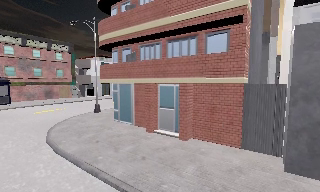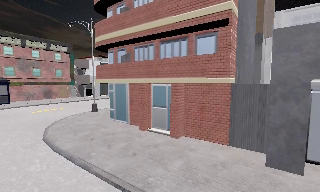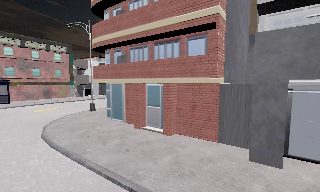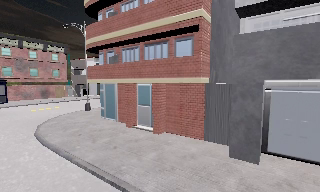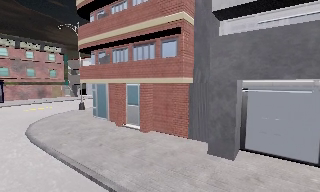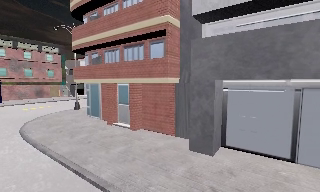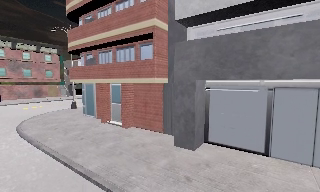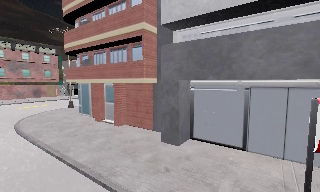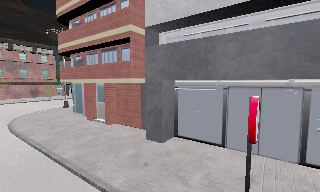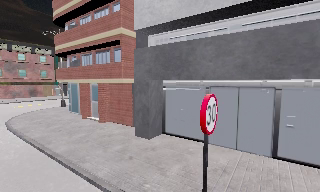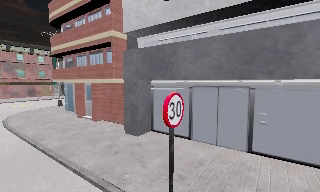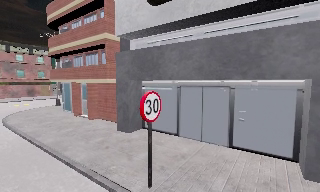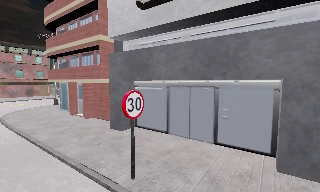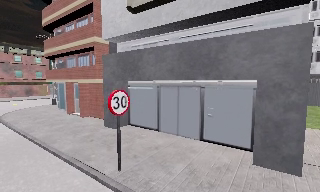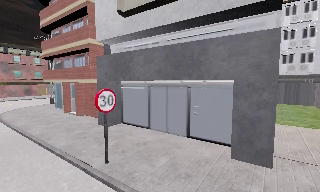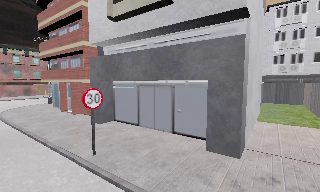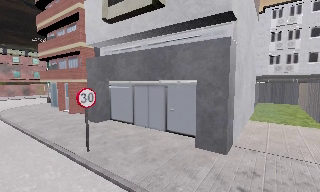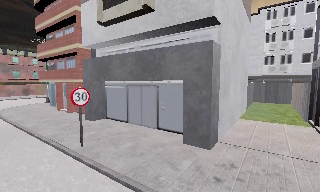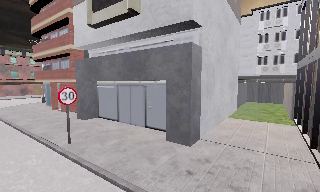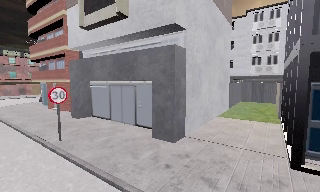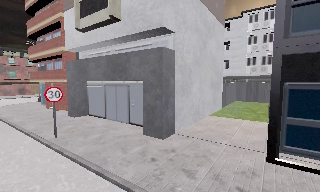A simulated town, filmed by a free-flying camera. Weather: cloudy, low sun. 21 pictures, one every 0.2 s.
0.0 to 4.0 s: The camera travels to its right and backward, about 12 m, so close, fixed things drift to the left.
The film runs backward here.
